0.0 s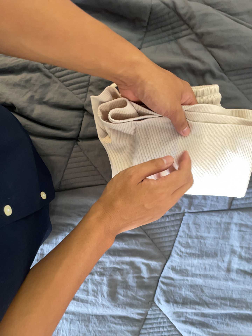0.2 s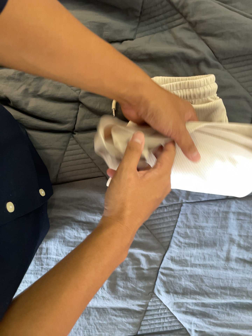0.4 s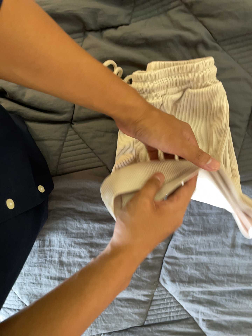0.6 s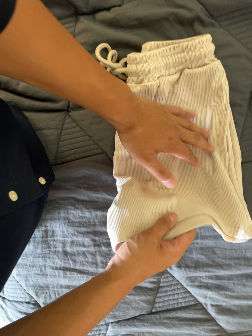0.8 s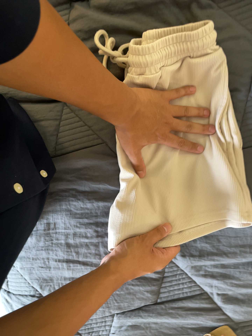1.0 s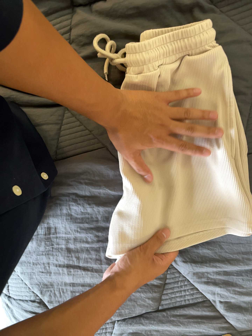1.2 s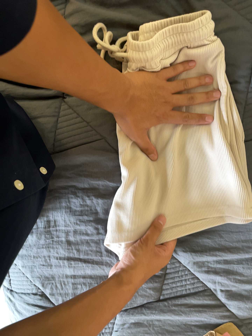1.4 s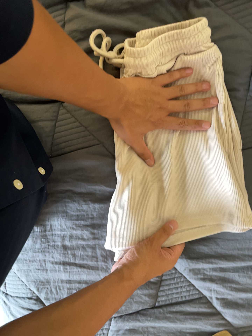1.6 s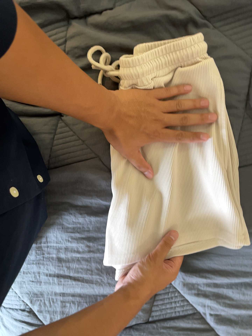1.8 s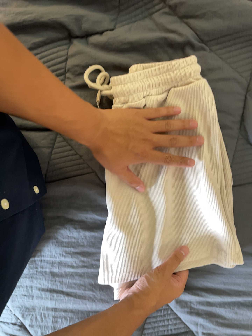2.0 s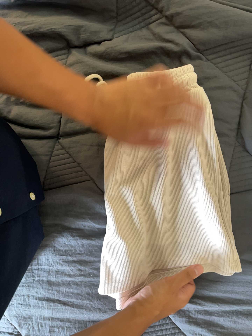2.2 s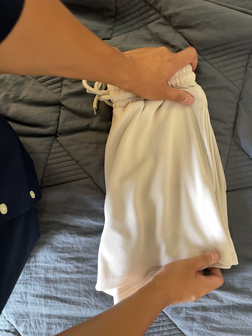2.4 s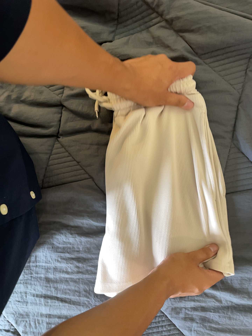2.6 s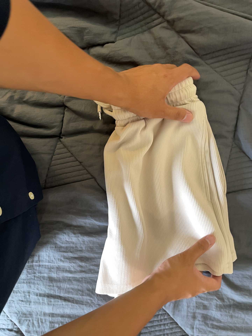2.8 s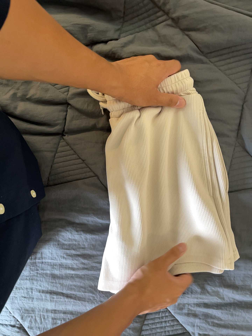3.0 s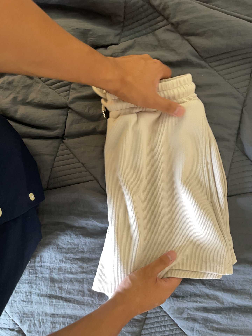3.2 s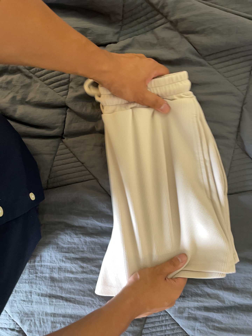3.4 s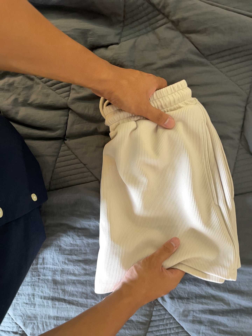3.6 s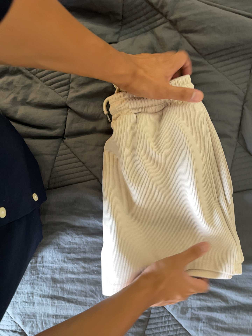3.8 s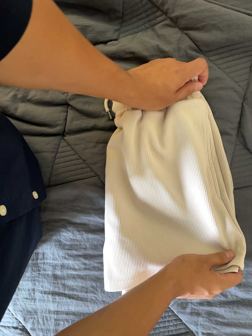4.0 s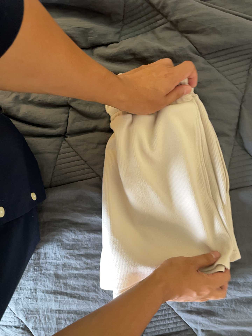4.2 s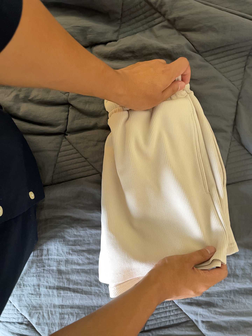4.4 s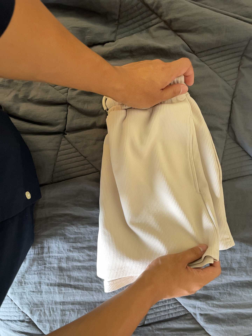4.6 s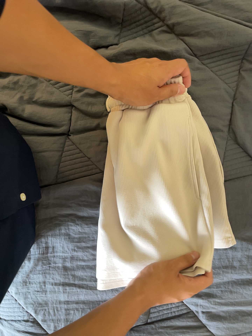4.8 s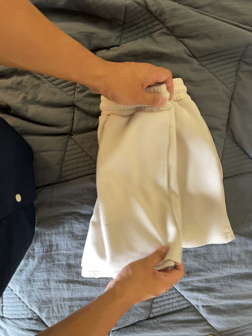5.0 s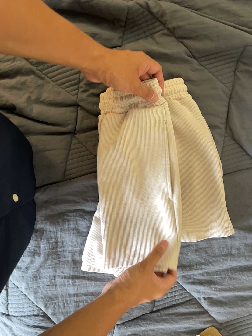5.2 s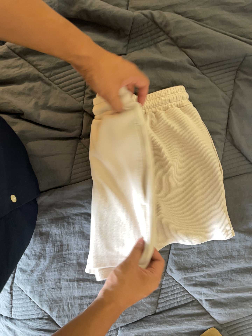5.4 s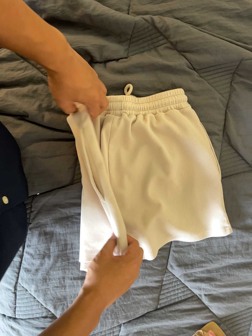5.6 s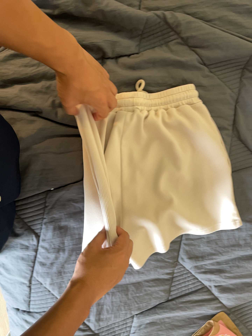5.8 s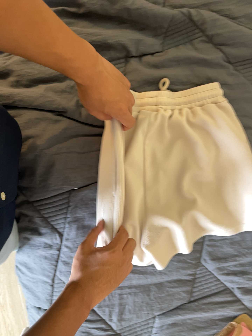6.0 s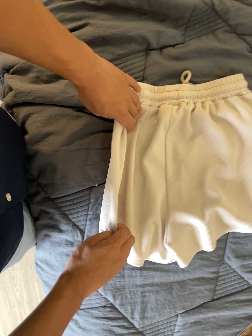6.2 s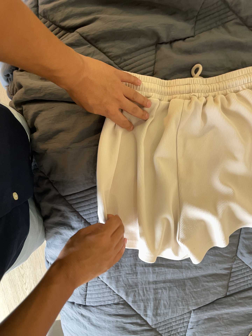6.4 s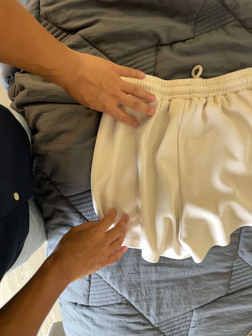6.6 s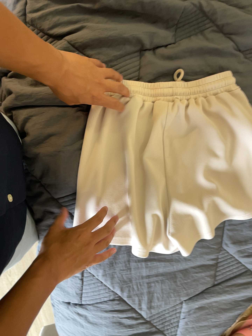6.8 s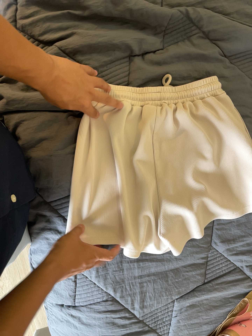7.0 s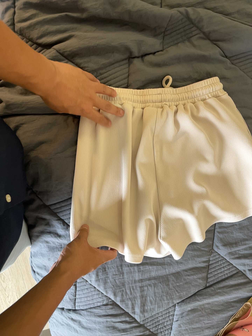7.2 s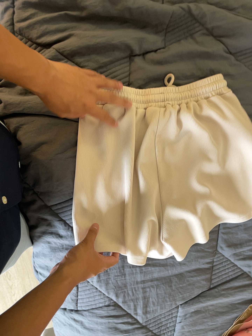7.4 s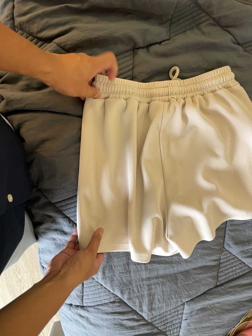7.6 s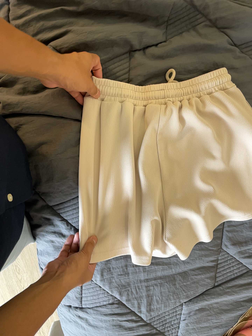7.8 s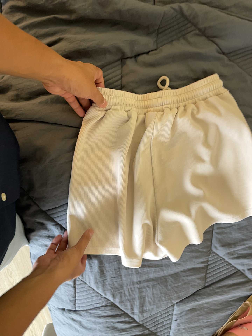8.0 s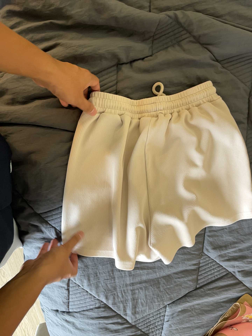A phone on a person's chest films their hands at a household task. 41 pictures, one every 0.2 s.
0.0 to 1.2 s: The camera travels toward the bottom of its view, about 9 cm, so close, fixed things drift upward. It rolls about its line of sight by about 10 degrees, and the scene rotates counterclockwise.
1.2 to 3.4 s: The camera shifts only a little, or ends up much as it began.
3.4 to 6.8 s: The camera pans to its right by about 15 degrees. It travels to its left and backward, about 30 cm.
6.8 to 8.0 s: The camera travels toward the top of its view, about 6 cm.
The film runs backward here.
